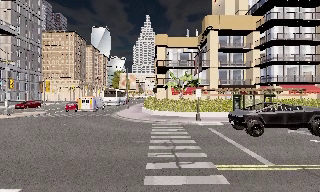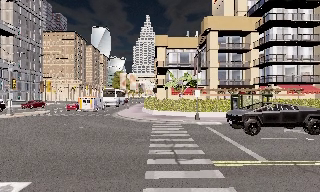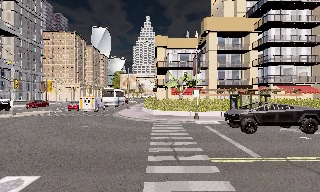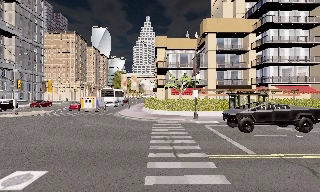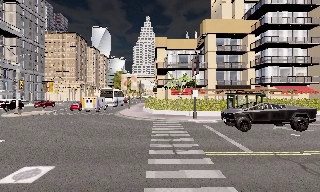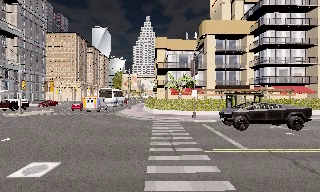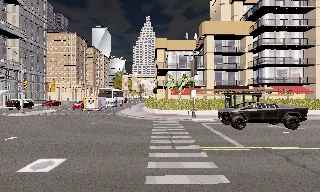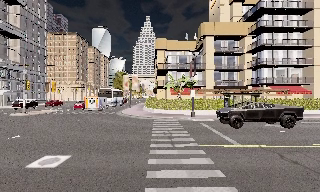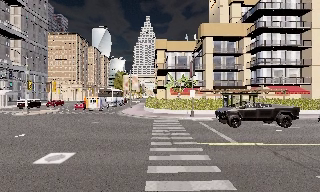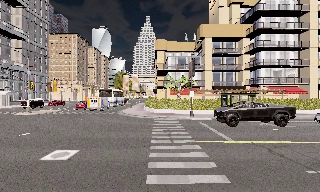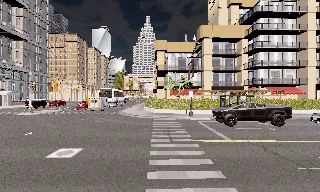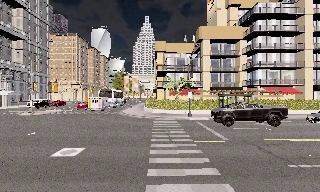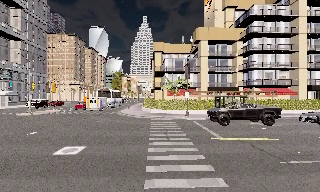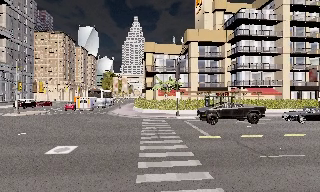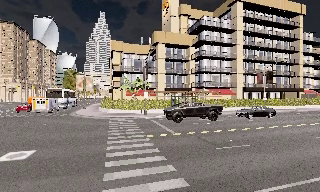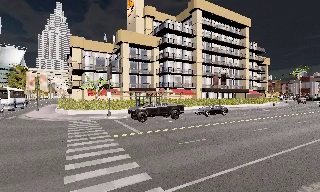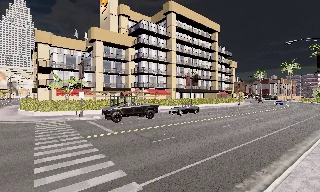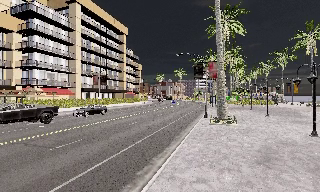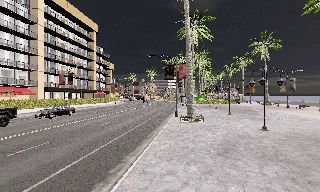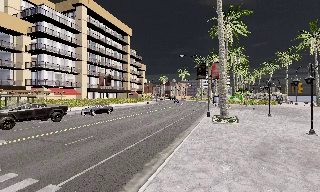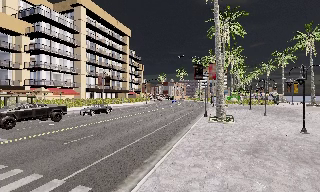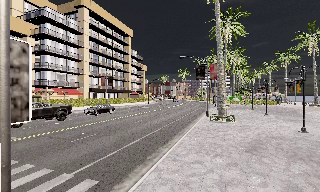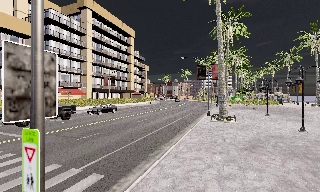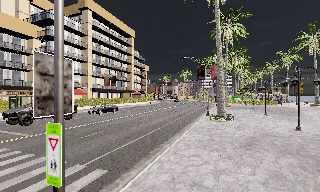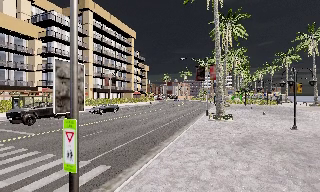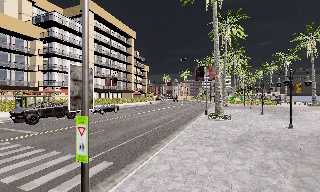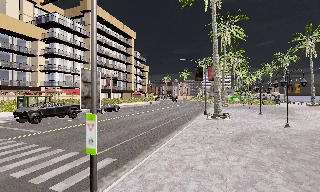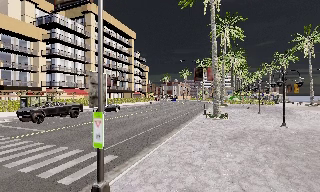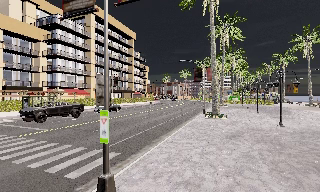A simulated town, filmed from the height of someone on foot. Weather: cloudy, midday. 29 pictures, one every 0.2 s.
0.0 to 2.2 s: The camera travels backward, about 4 m, so what stands in front gets smaller.
2.2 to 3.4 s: The camera swings to its right by about 70 degrees, and the scene slides to the left. It travels backward, about 2 m.
3.4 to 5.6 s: The camera travels backward, about 4 m, so what stands in front gets smaller.
The film runs backward here.
